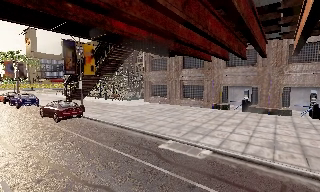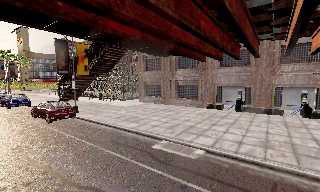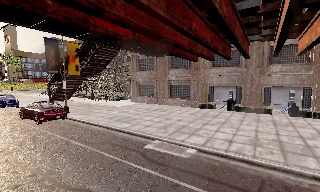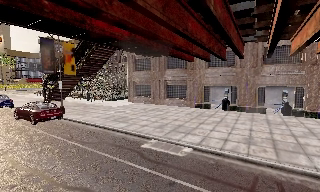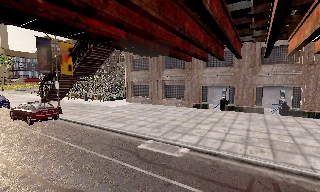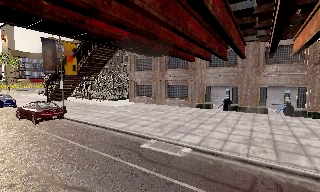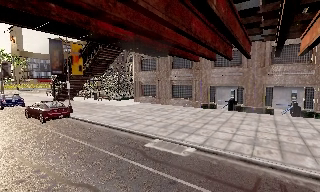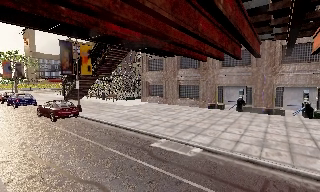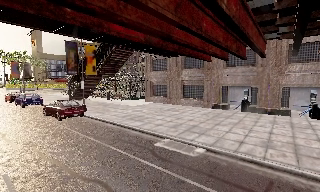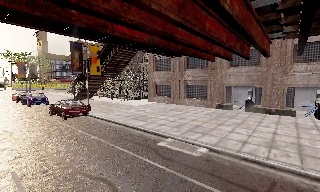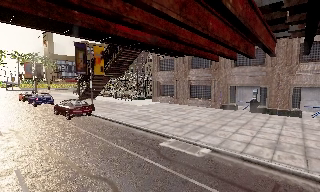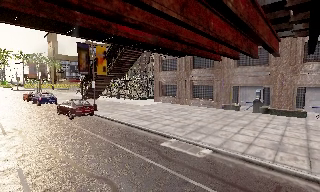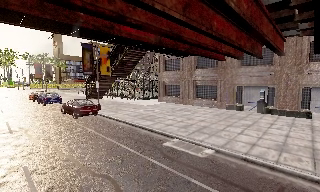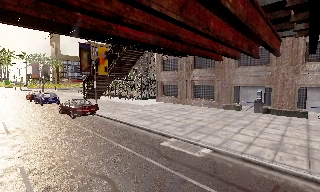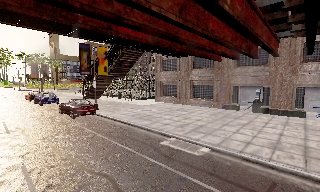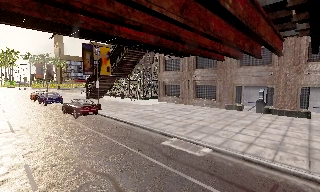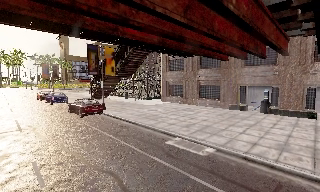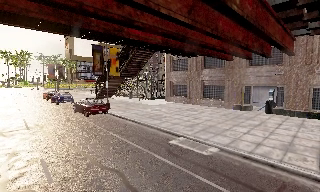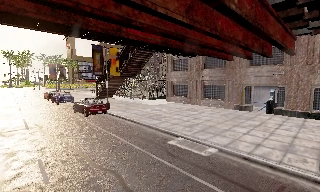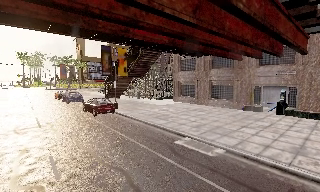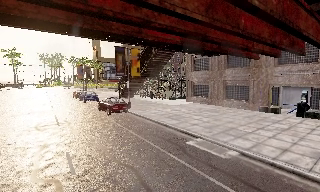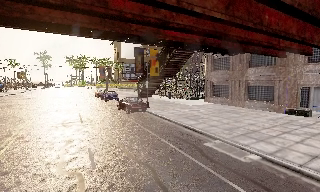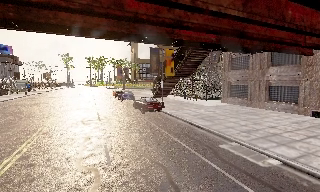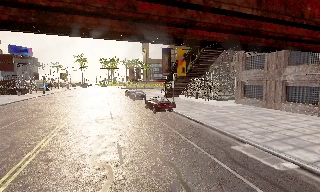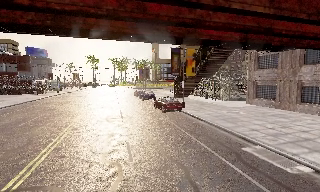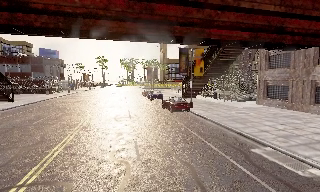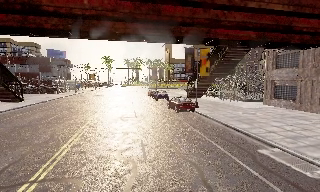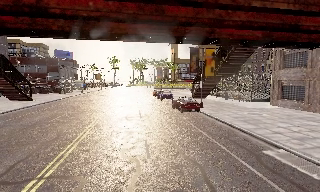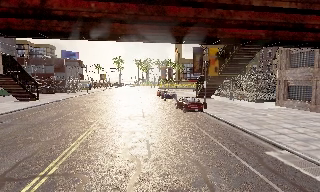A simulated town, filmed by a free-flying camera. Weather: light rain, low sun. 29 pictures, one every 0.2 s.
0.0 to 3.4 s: The camera travels to its right and backward, about 1 m.
3.4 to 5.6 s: The camera swings to its left by about 35 degrees, and the scene slides to the right. It travels to its right, about 0.5 m.
The film runs backward here.
